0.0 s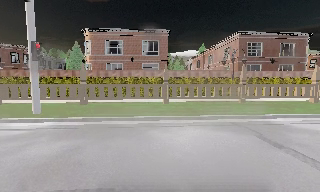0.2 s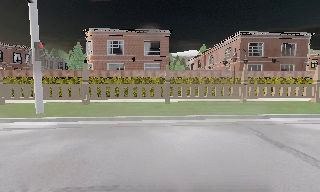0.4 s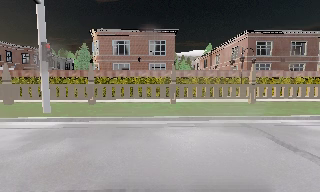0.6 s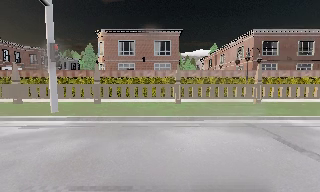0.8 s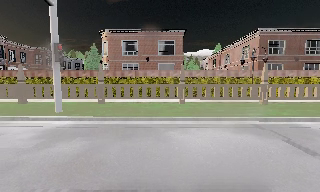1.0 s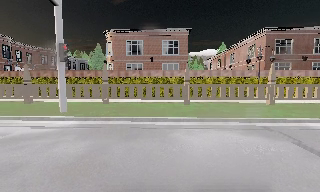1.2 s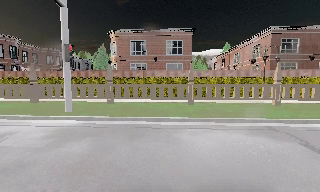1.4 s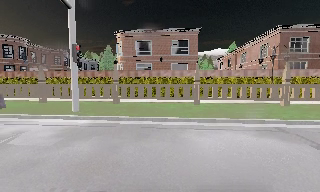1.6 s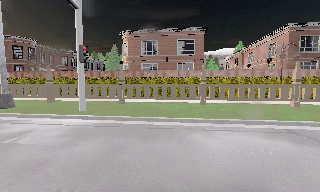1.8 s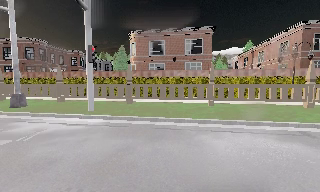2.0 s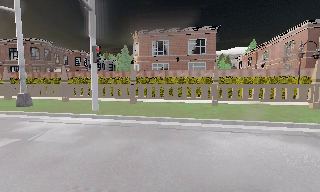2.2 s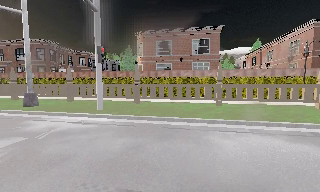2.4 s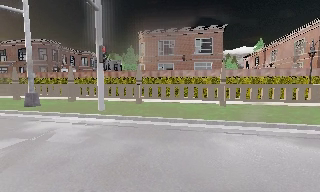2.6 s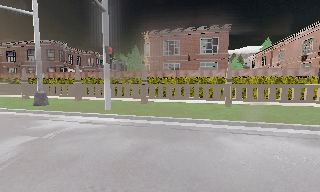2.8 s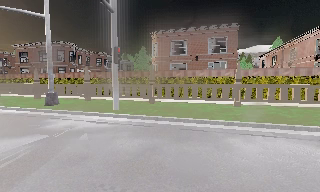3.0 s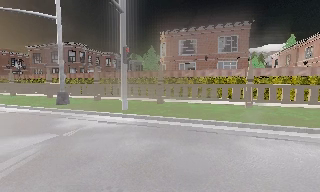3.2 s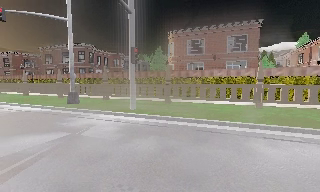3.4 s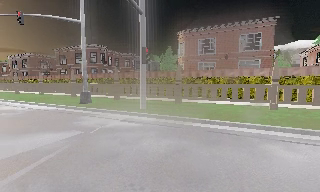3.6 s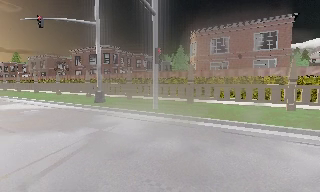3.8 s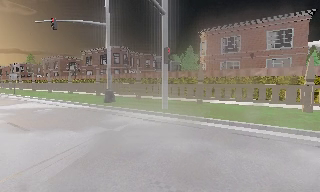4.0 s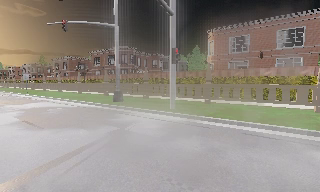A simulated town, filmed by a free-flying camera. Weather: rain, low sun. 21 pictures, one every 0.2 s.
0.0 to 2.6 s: The scene slides to the right, as the camera pans about 20 degrees to its left.
2.6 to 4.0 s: The scene slides to the right, as the camera pans about 20 degrees to its left.
The film runs forward here.
